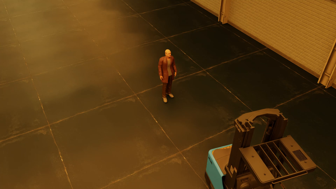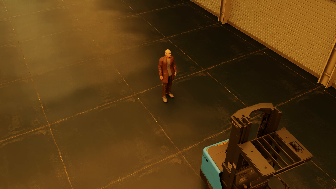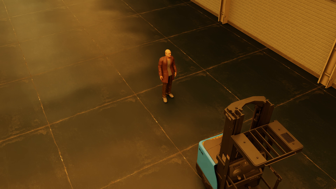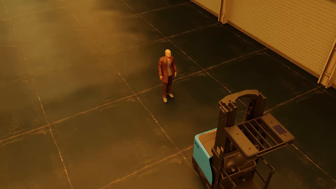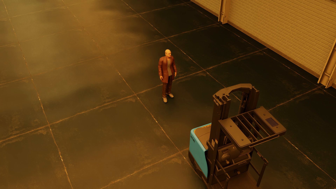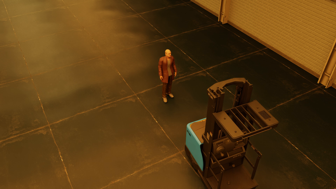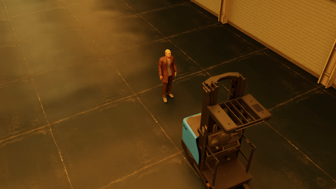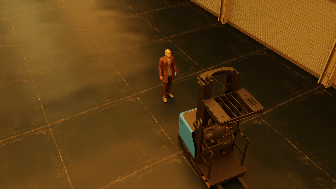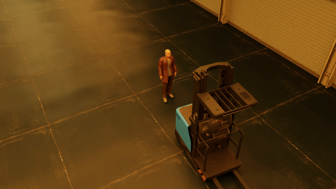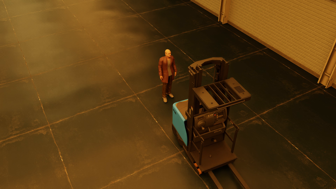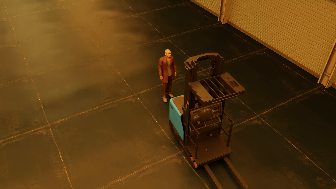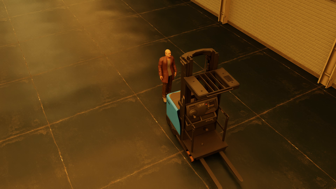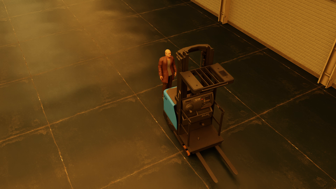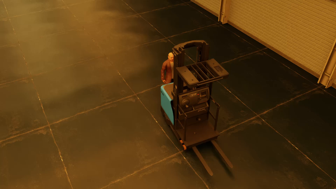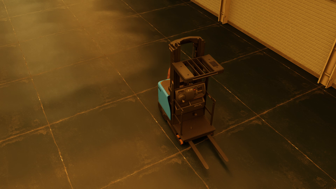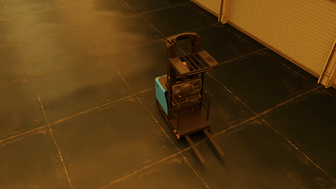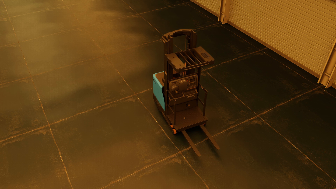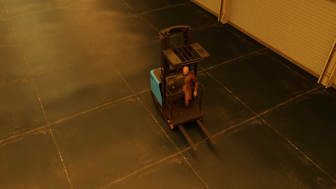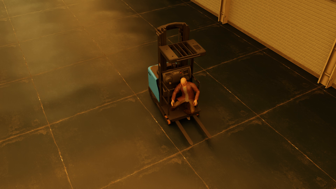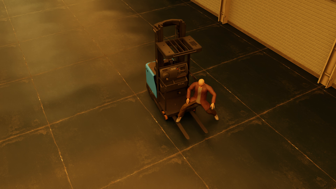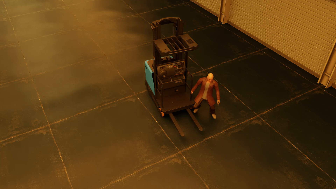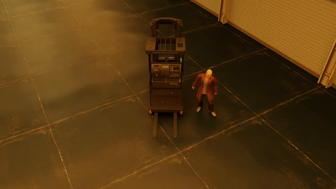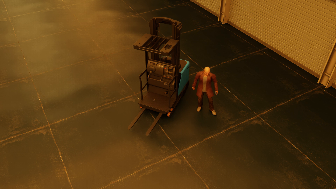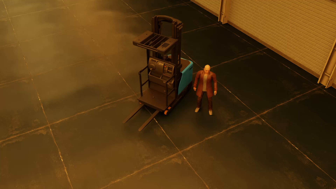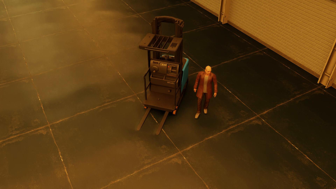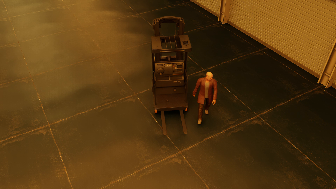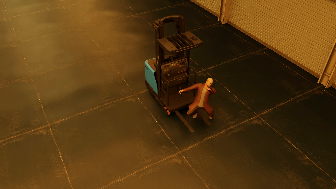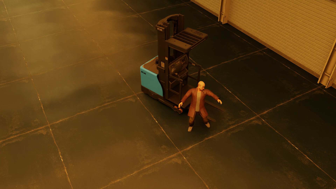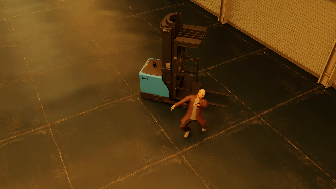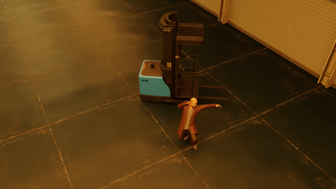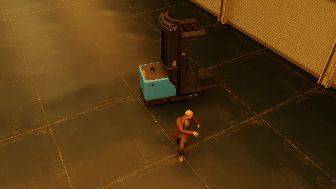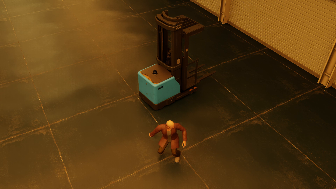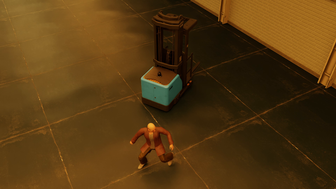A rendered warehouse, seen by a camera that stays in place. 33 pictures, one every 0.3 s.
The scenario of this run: Near miss between a forklift and a person.
